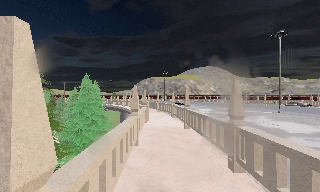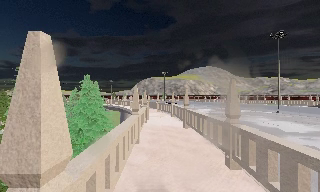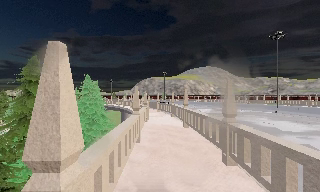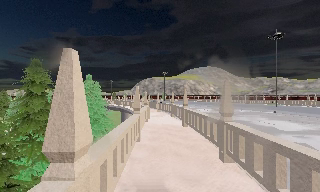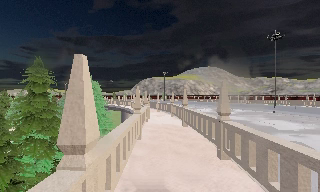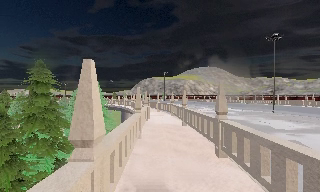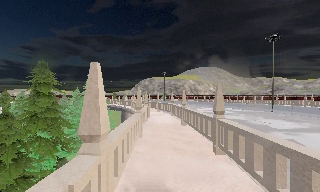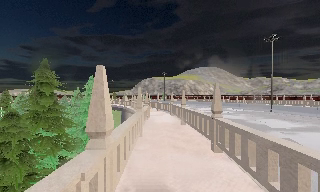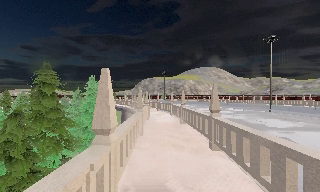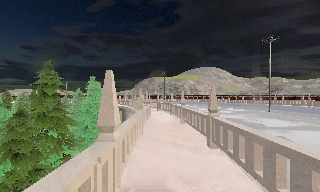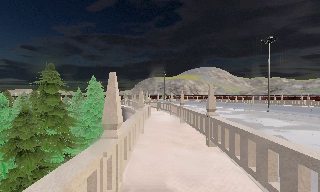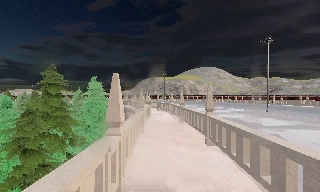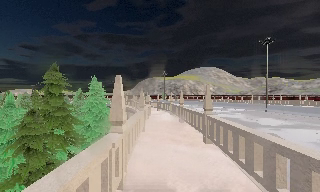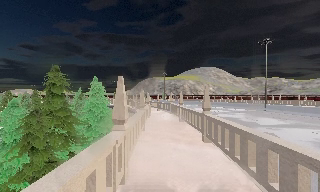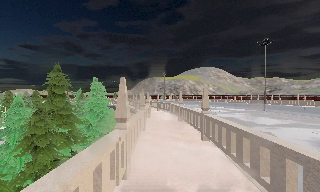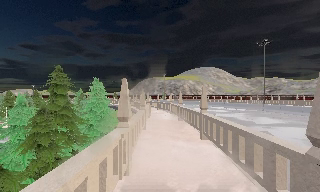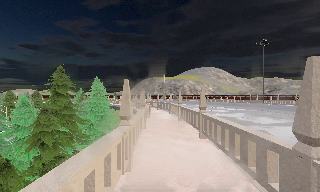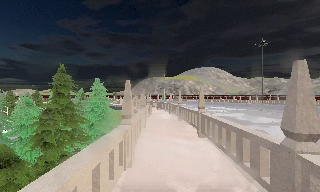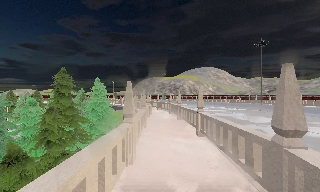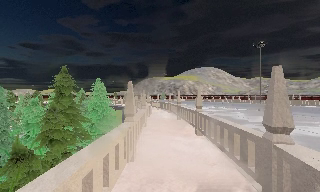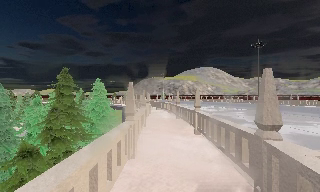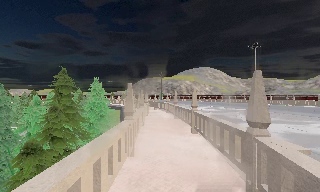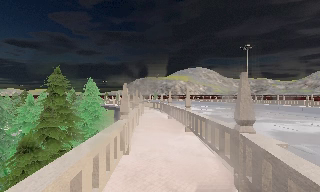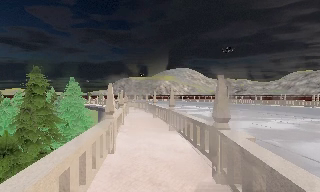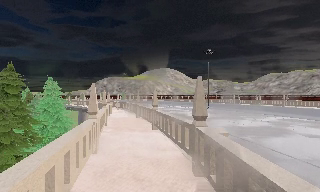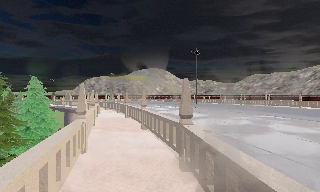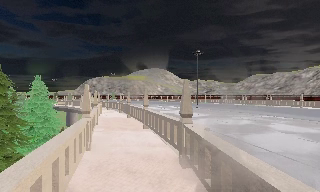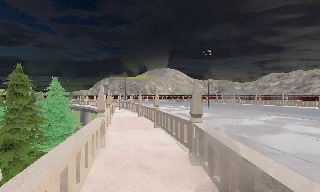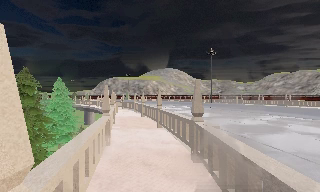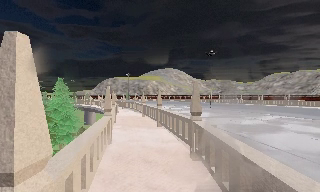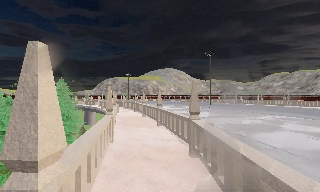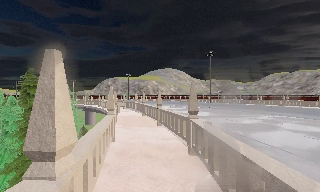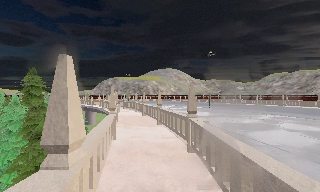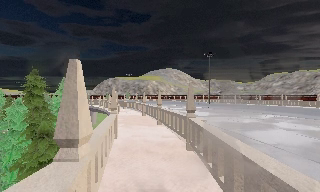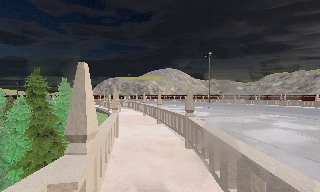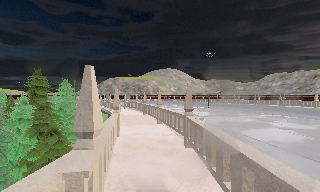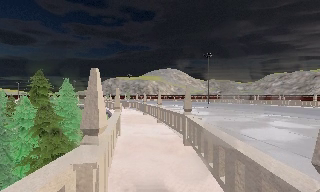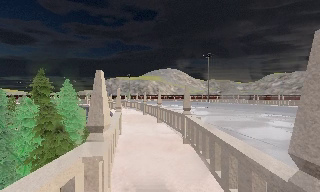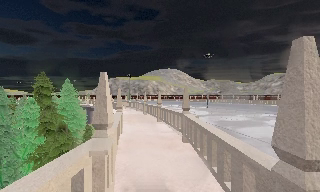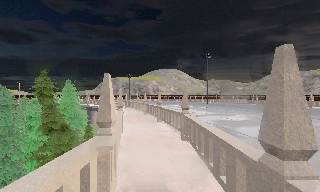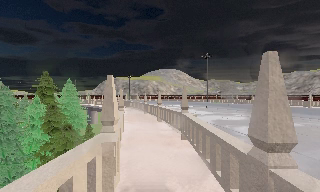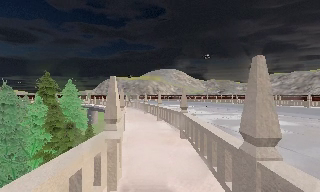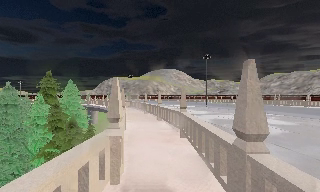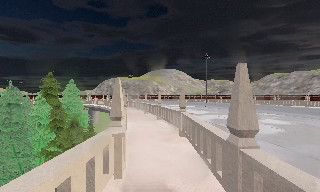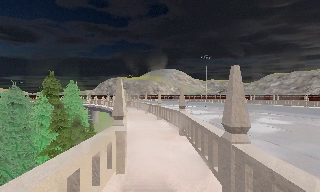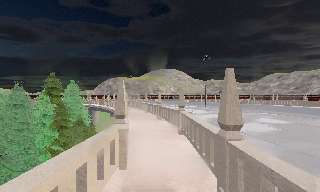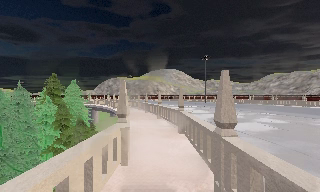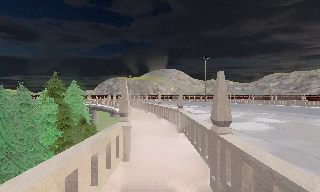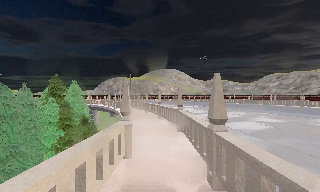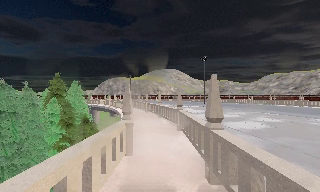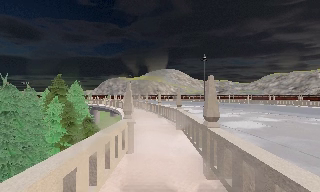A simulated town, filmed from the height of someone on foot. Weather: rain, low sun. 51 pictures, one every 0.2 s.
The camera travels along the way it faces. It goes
backward.
0.0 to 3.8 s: The camera travels backward, about 4.5 m, so what stands in front gets smaller.
3.8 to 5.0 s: The camera swings to its right by about 20 degrees, and the scene slides to the left. It travels backward, about 1.5 m, so what stands in front gets smaller.
5.0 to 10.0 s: The camera travels backward, about 6 m, so what stands in front gets smaller.
The film runs backward here.
